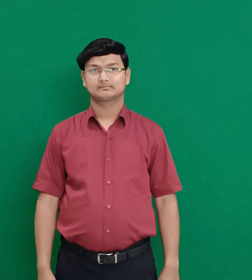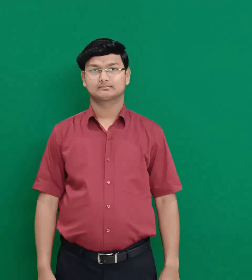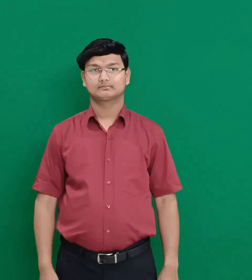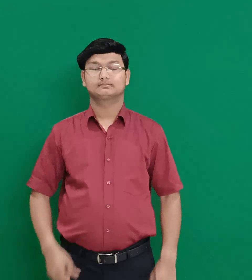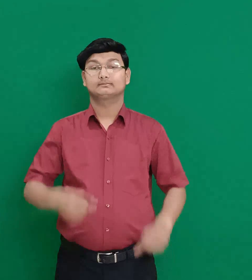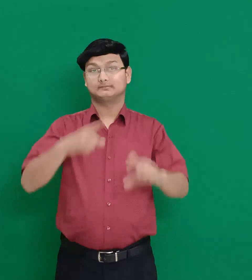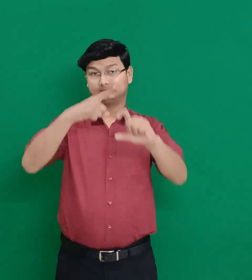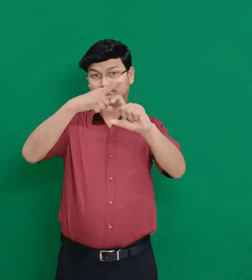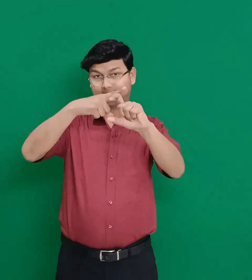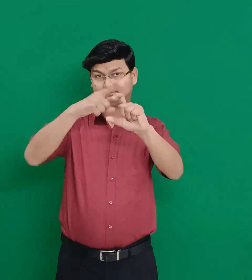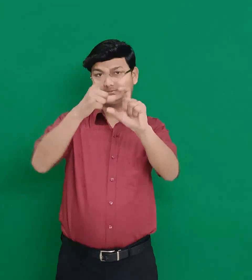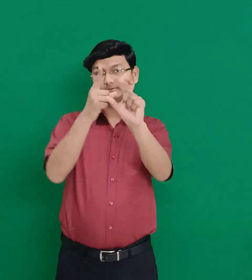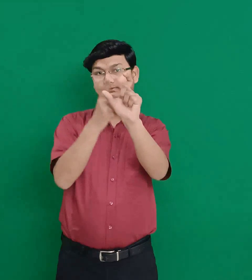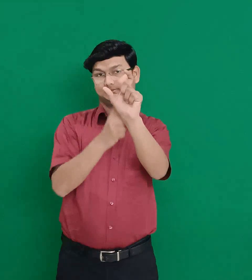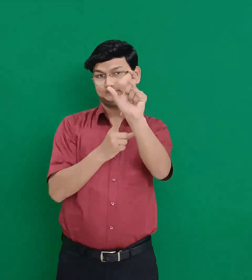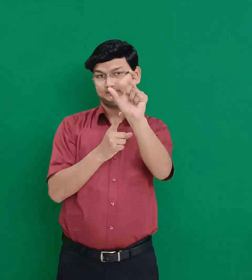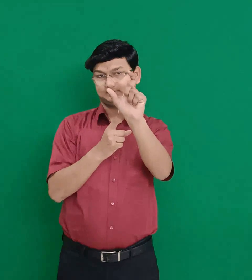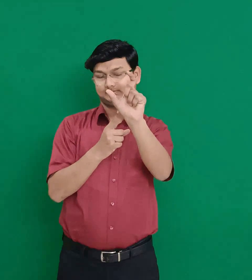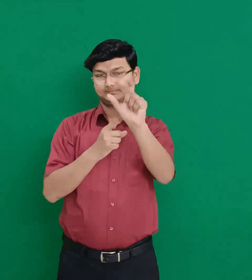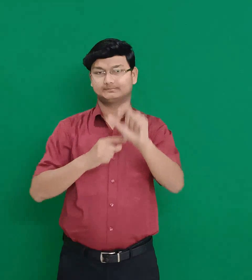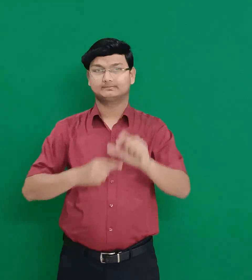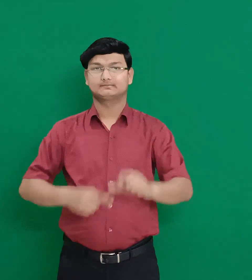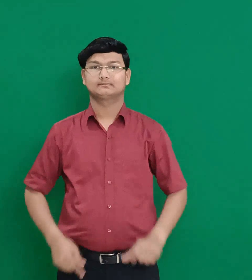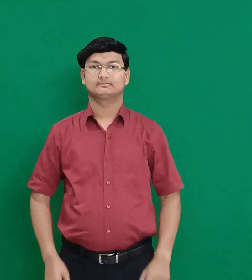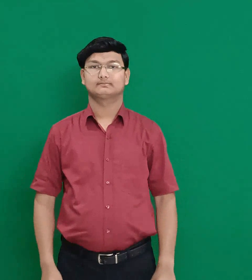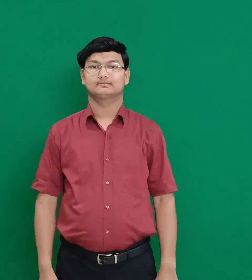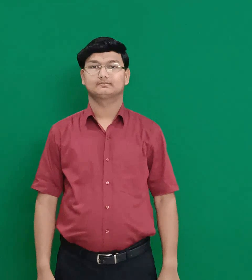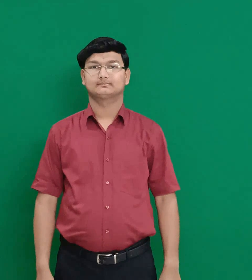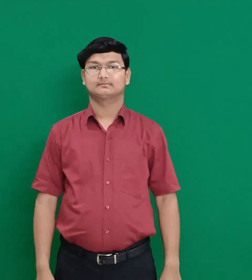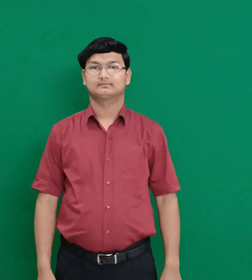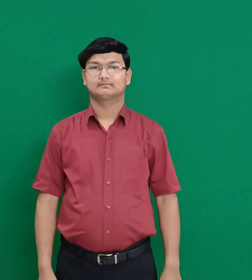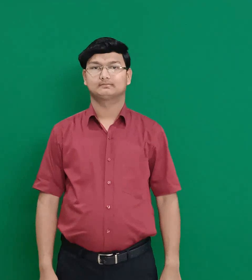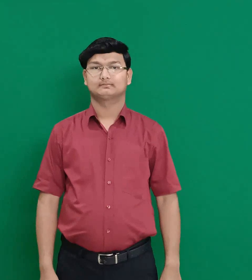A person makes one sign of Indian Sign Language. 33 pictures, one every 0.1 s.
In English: tychicus
